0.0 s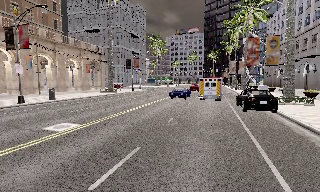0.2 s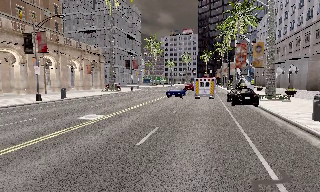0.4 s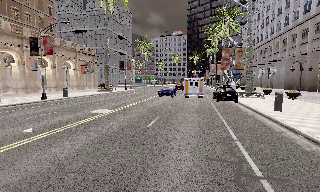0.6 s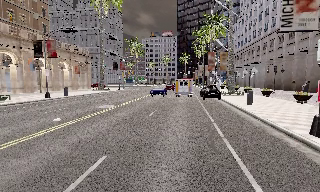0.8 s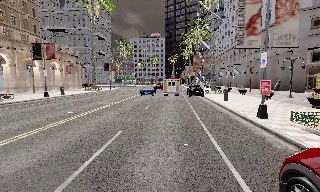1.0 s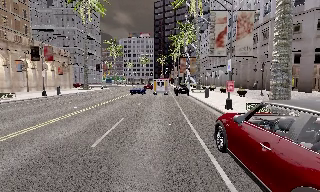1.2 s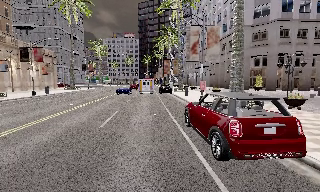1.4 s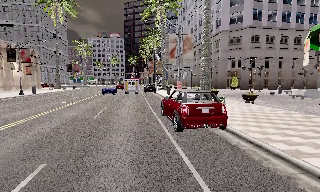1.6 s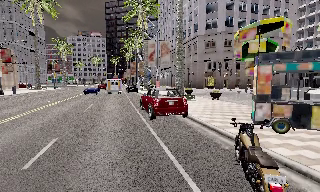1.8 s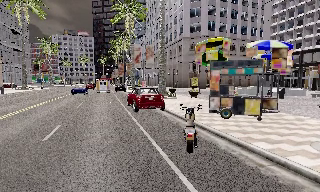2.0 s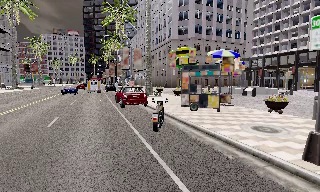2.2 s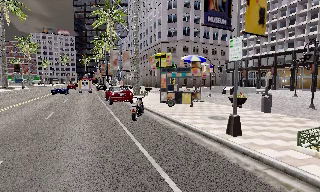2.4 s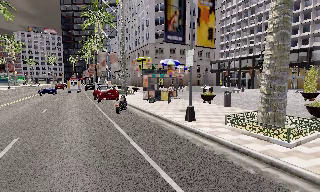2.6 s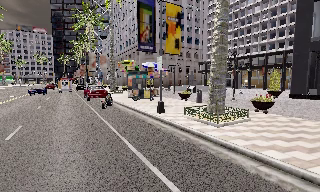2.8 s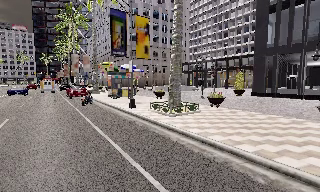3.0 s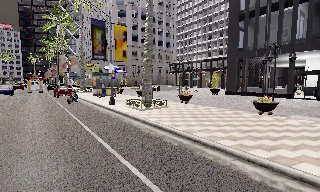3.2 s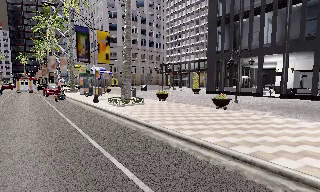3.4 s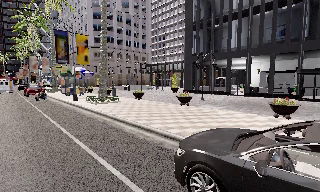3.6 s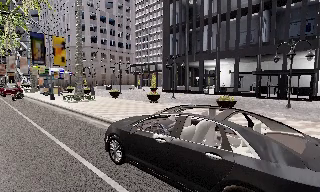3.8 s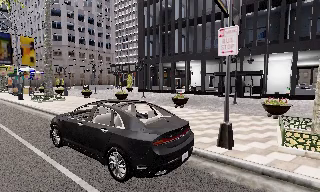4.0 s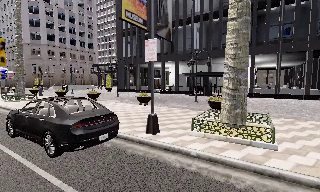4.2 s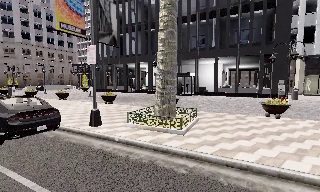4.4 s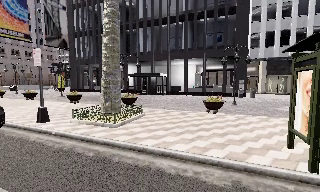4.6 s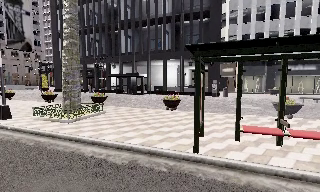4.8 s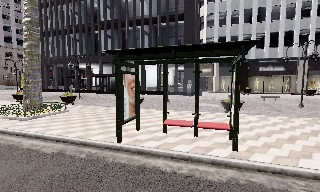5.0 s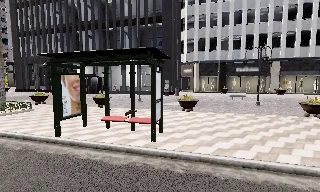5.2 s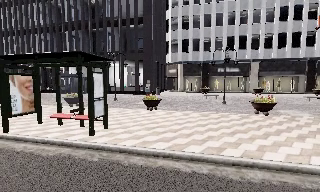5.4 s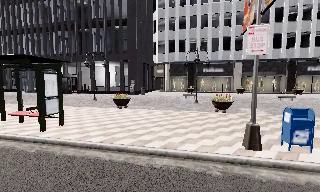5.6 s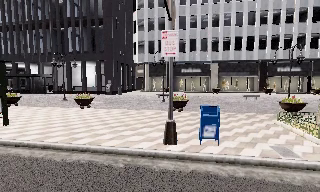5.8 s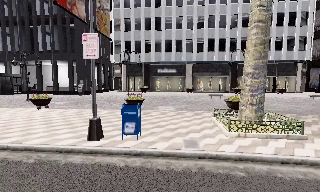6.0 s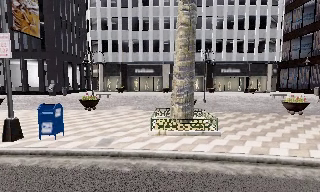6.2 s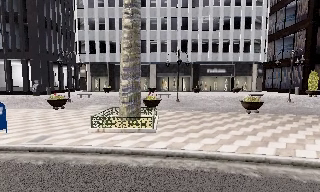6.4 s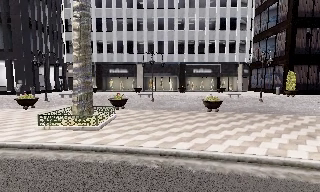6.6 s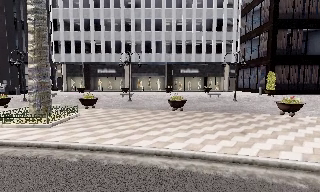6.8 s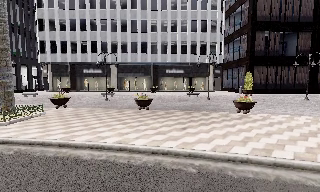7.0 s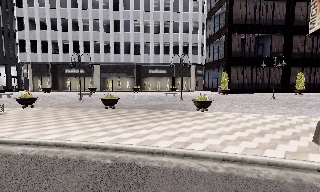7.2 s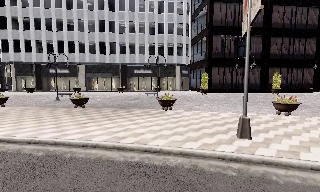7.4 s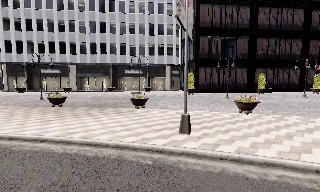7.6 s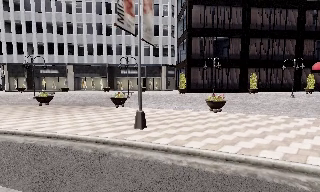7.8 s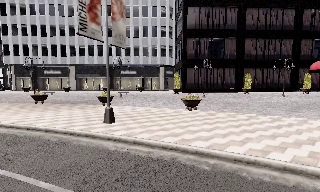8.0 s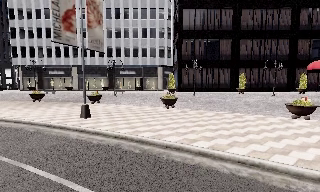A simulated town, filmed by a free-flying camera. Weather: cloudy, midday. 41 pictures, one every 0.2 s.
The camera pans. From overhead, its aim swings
clockwise.
The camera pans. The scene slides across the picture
to the left.
0.0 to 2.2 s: The camera pans to its right, which is clockwise from overhead, by about 45 degrees. It travels backward, about 25 m.
2.2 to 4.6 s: The scene slides to the left, as the camera pans about 45 degrees to its right. It travels to its right and backward, about 25 m, so close, fixed things drift to the left.
4.6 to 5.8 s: The camera pans to its right, which is clockwise from overhead, by about 15 degrees. It travels to its right, about 12 m, so close, fixed things drift to the left.
5.8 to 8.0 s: The camera travels to its right, about 25 m, so close, fixed things drift to the left.
The film runs backward here.
